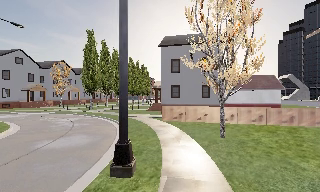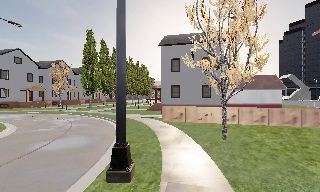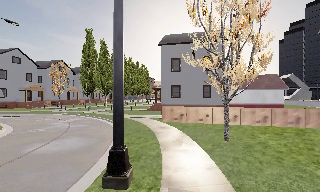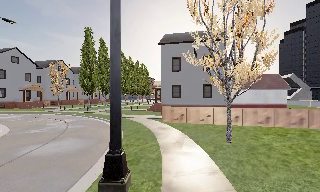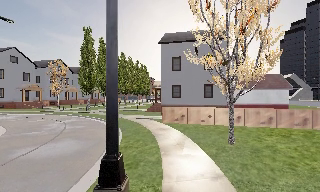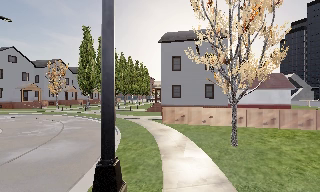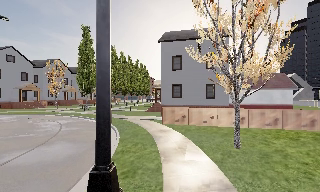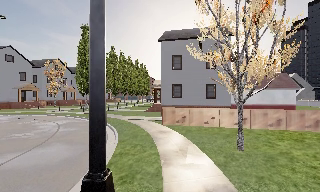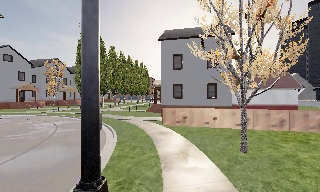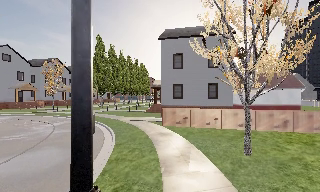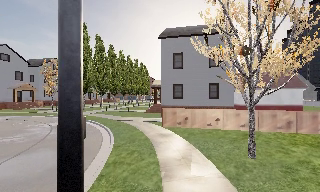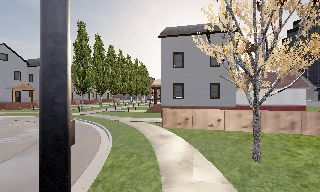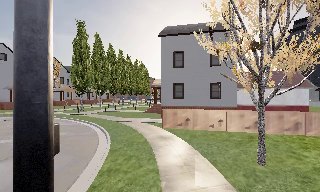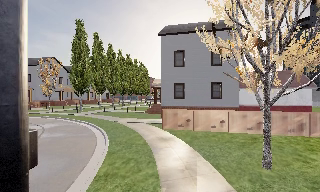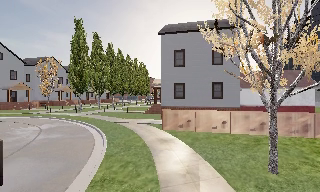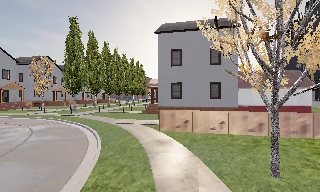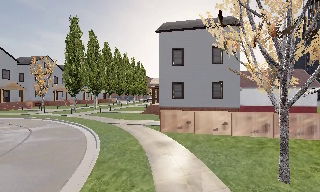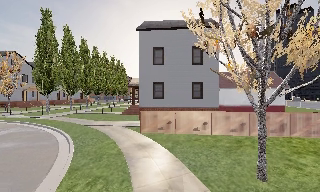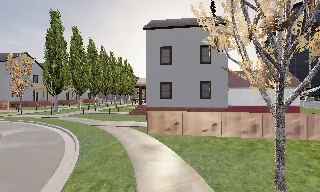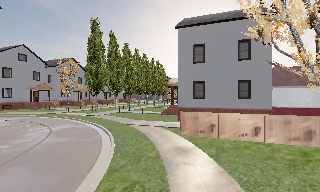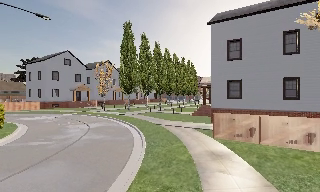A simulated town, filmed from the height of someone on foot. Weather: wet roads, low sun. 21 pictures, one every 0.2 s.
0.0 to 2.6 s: The camera travels forward, about 4 m, so what stands in front looms larger.
2.6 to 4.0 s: The scene slides to the right, as the camera pans about 15 degrees to its left. It travels forward, about 2 m, so what stands in front looms larger.
The film runs forward here.
